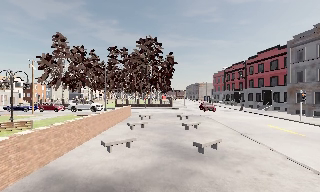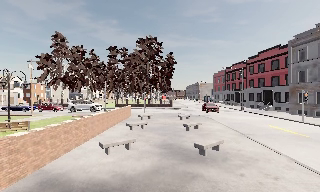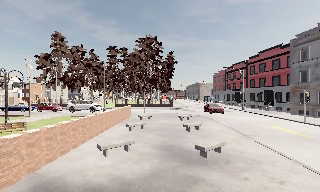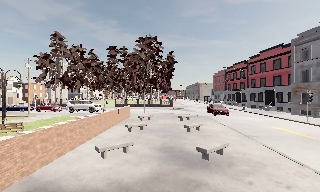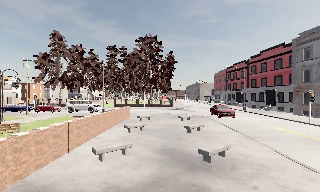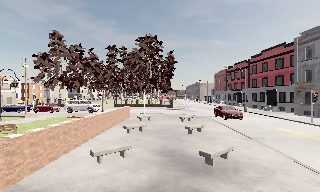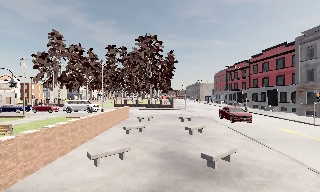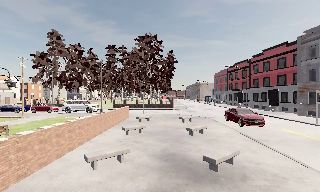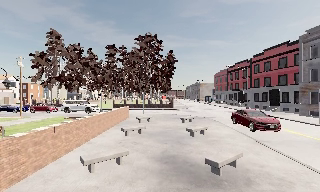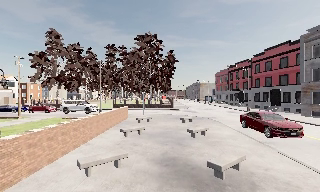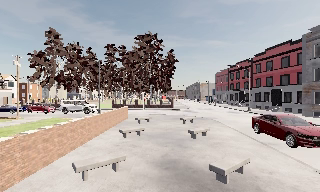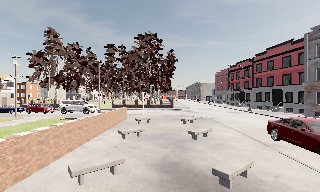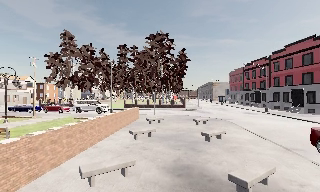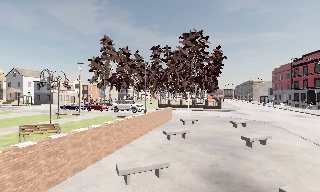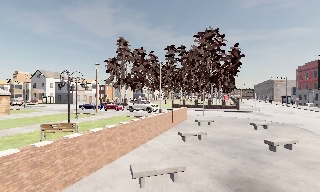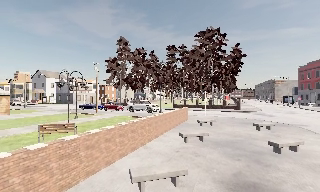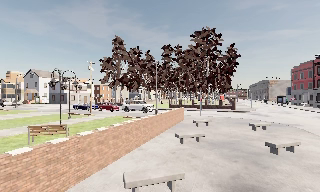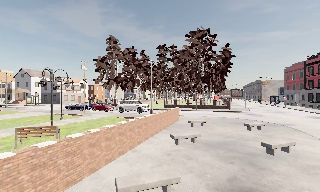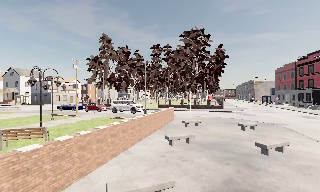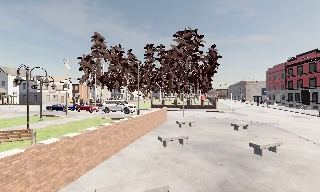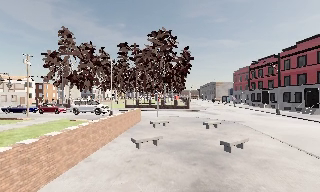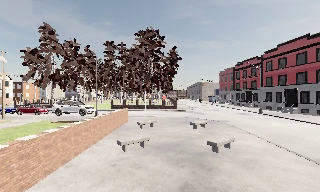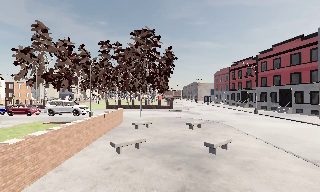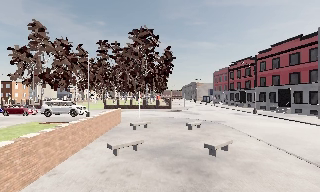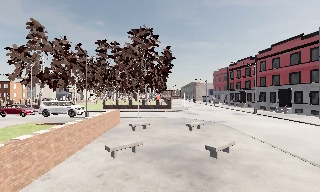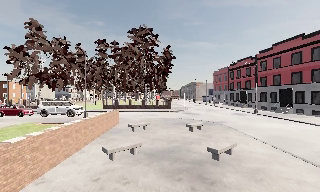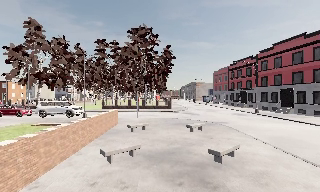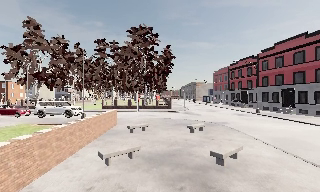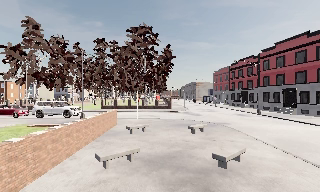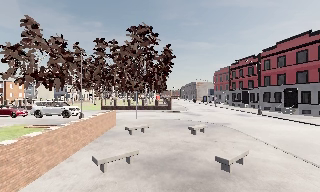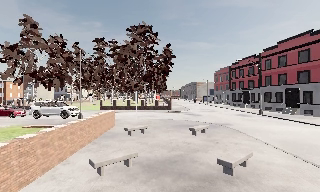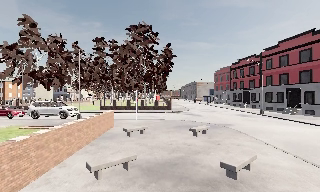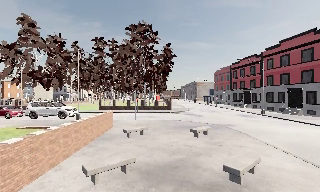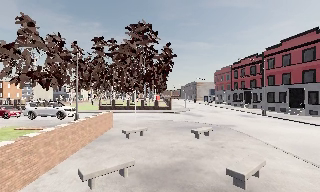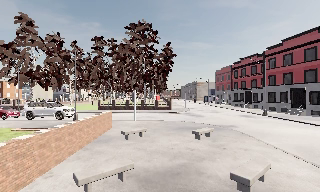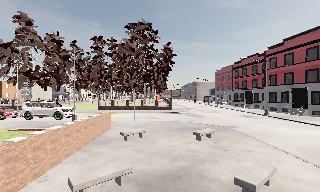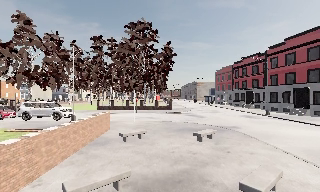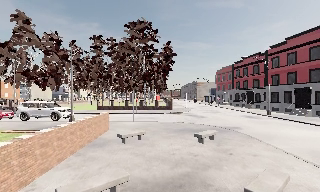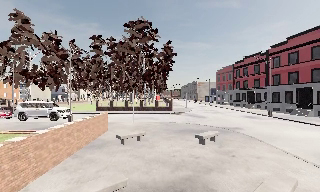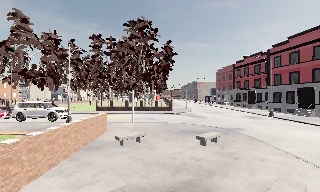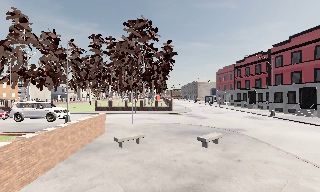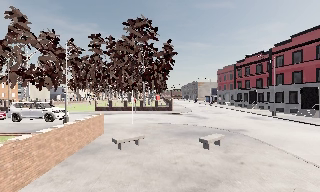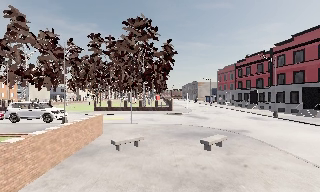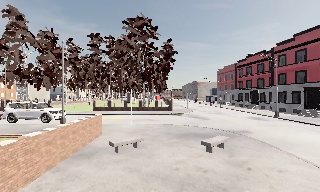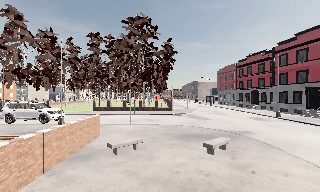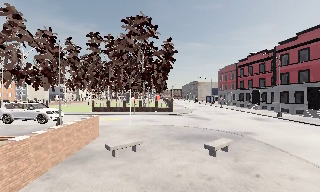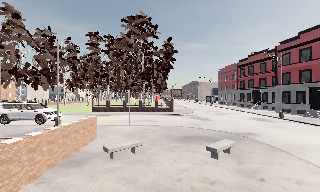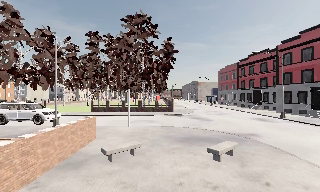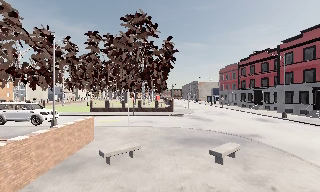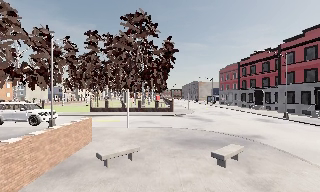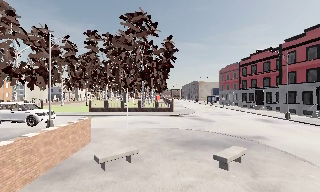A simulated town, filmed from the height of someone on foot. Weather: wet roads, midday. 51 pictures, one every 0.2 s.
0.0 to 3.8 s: The camera swings to its left by about 15 degrees, and the scene slides to the right. It travels forward, about 4.5 m, so what stands in front looms larger.
3.8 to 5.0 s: The camera swings to its right by about 15 degrees, and the scene slides to the left. It travels forward, about 1.5 m, so what stands in front looms larger.
5.0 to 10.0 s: The camera travels forward, about 6 m, so what stands in front looms larger.
The film runs forward here.
